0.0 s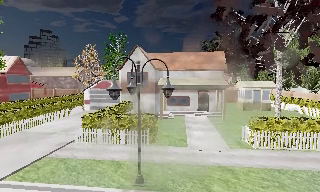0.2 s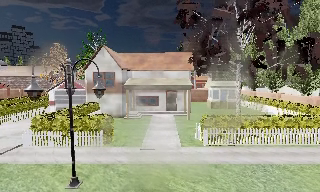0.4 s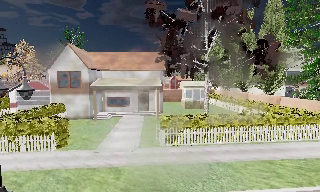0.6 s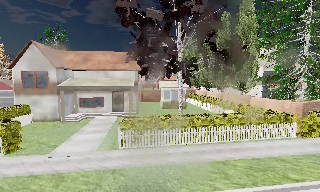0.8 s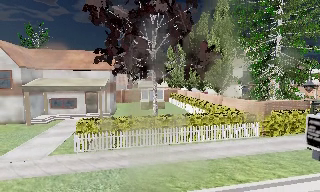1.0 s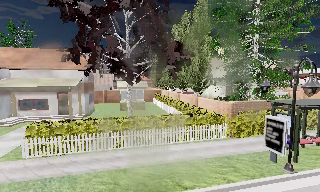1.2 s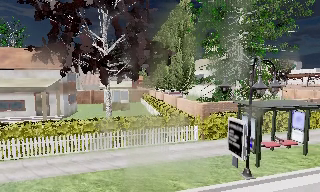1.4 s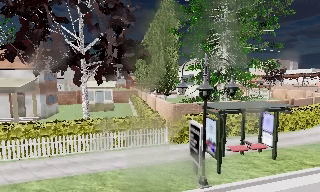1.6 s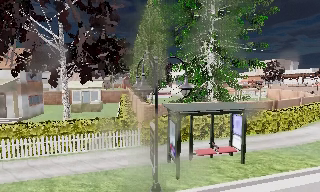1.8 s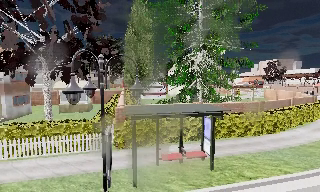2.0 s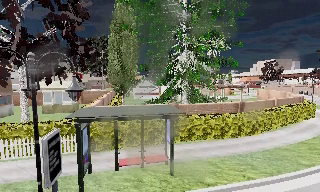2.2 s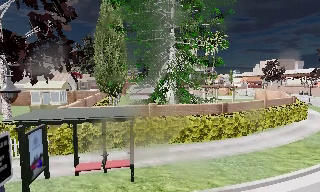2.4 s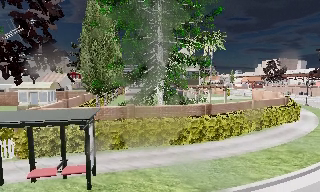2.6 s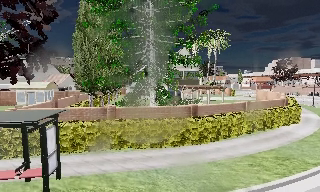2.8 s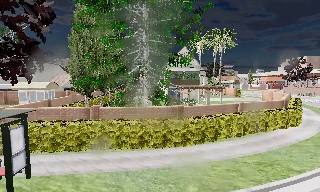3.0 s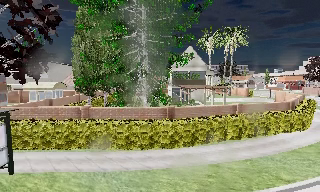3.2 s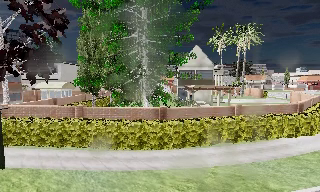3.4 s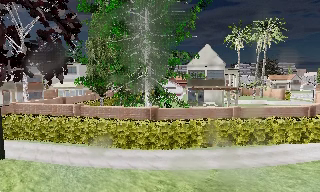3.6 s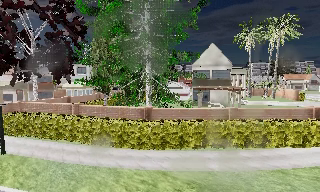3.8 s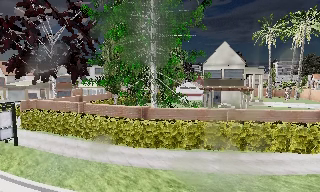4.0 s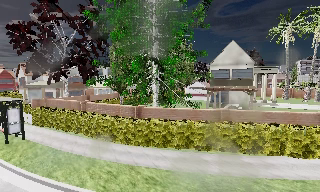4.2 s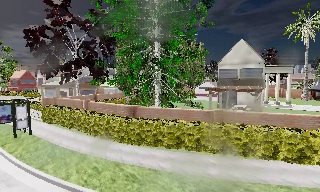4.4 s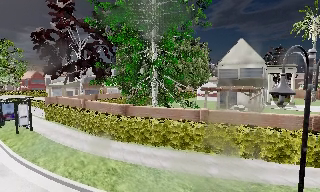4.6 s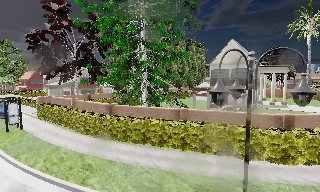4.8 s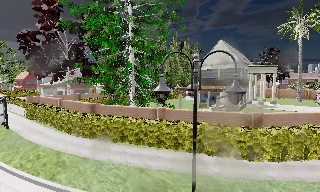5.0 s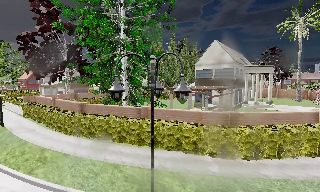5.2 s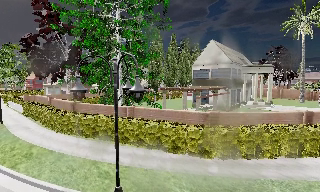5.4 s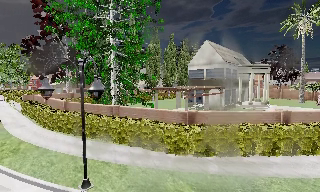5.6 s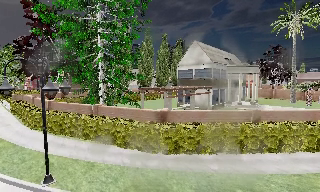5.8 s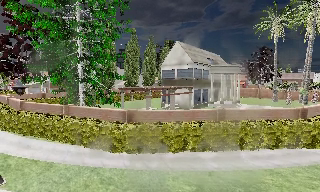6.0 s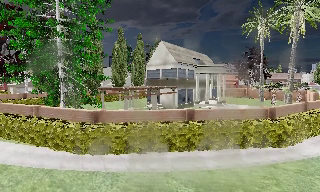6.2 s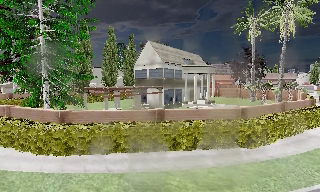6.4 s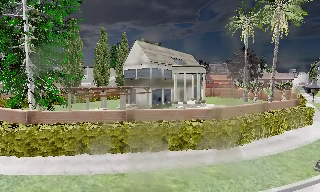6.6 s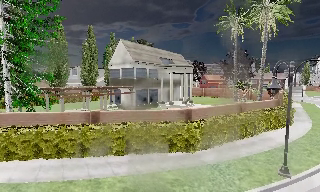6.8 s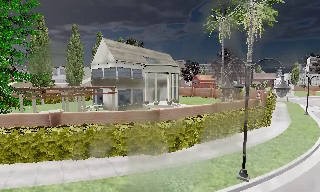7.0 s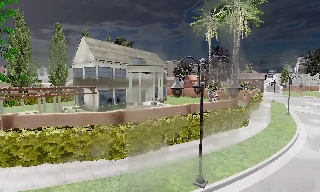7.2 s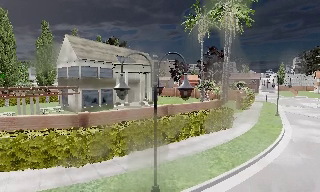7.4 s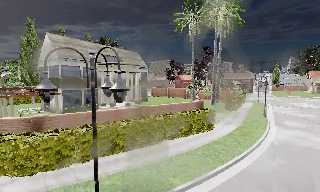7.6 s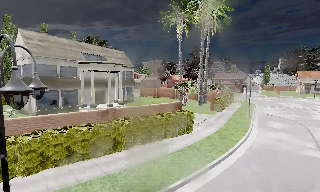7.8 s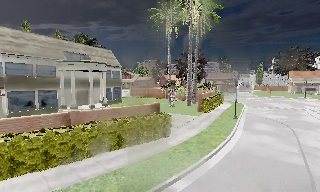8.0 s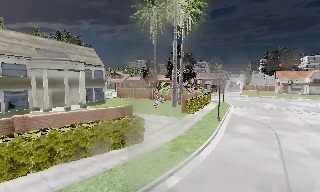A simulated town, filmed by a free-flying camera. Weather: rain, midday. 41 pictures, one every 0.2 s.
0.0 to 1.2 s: The camera swings to its right by about 20 degrees, and the scene slides to the left. It travels to its right, about 11 m, so close, fixed things drift to the left.
1.2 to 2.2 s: The camera travels to its right, about 9 m, so close, fixed things drift to the left.
2.2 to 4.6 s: The camera pans to its left, which is counterclockwise from overhead, by about 50 degrees. It travels to its right, about 17 m.
4.6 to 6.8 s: The camera travels to its right, about 17 m, so close, fixed things drift to the left.
6.8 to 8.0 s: The camera travels to its right and forward, about 10 m, so close, fixed things drift to the left.
The film runs backward here.
